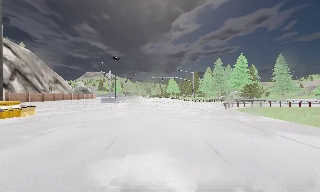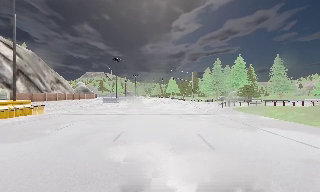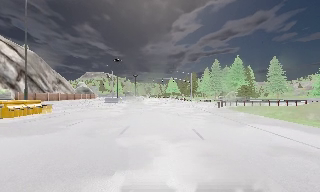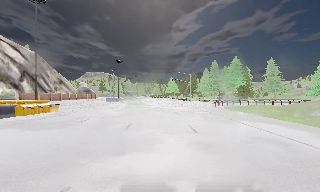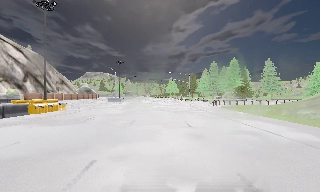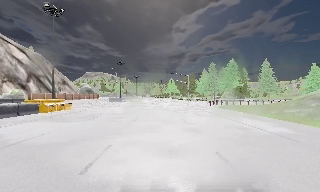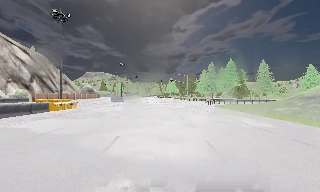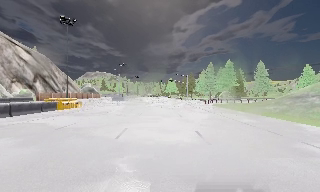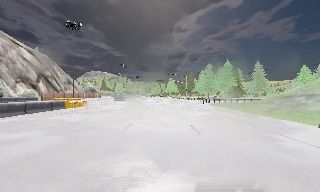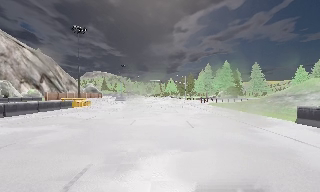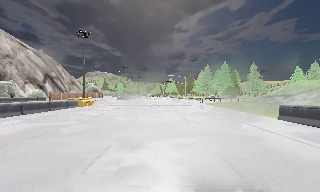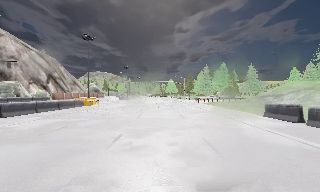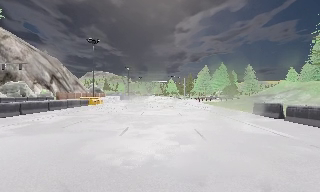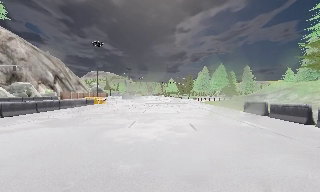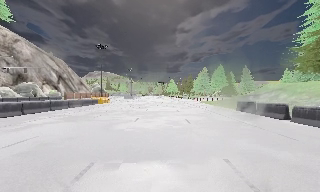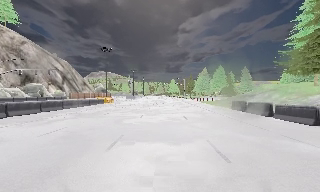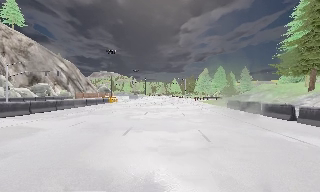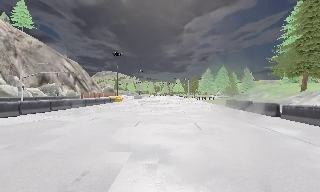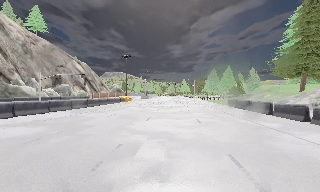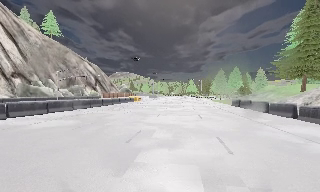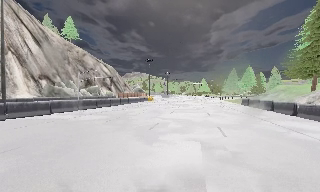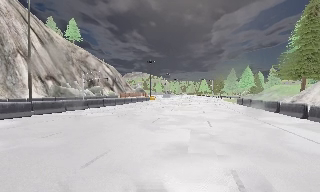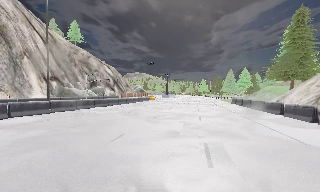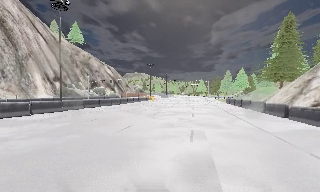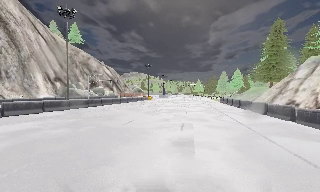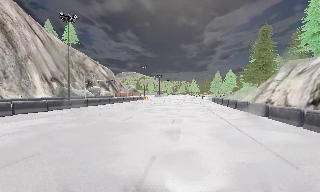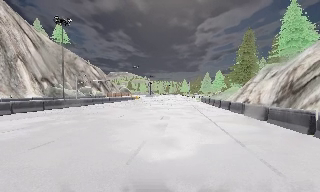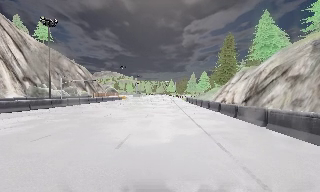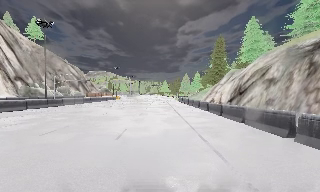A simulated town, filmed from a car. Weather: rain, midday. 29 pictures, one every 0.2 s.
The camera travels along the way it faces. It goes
backward.
0.0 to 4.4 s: The camera pans to its left, which is counterclockwise from overhead, by about 10 degrees. It travels backward, about 35 m, so what stands in front gets smaller. It gains speed.
4.4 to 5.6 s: The camera swings to its right by about 10 degrees, and the scene slides to the left. It travels backward, about 10 m, so what stands in front gets smaller. It loses speed.
The film runs backward here.
